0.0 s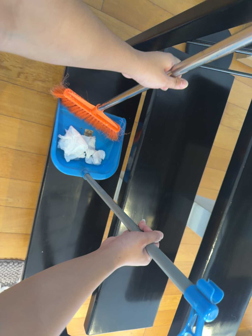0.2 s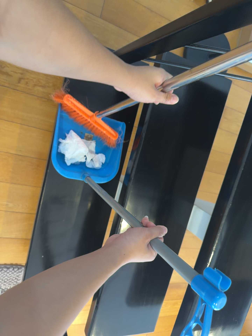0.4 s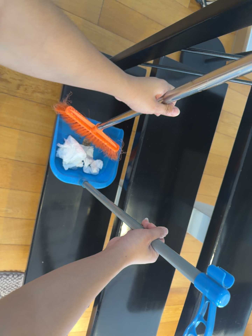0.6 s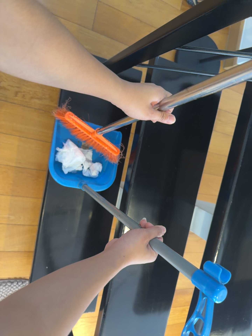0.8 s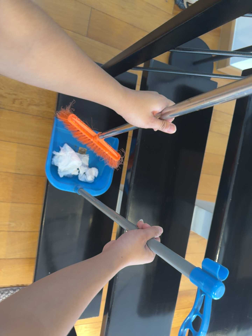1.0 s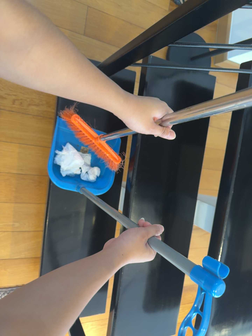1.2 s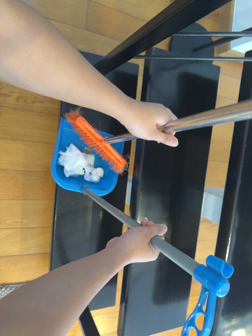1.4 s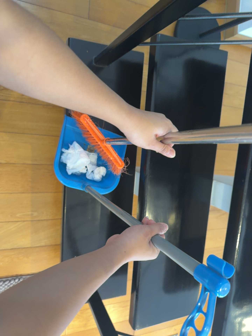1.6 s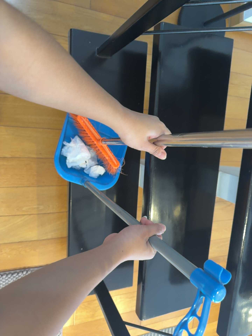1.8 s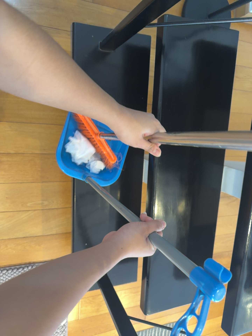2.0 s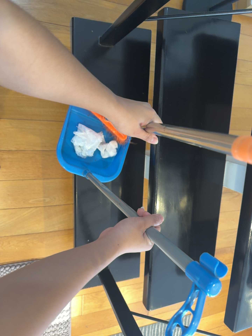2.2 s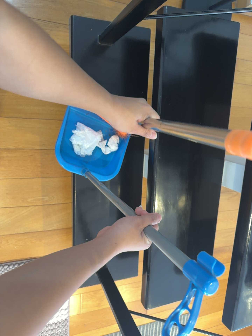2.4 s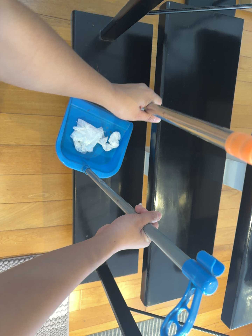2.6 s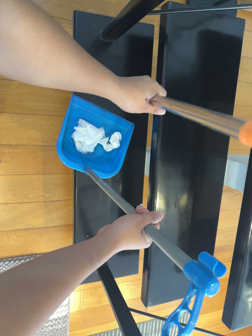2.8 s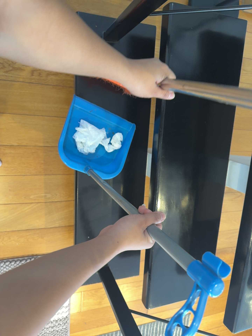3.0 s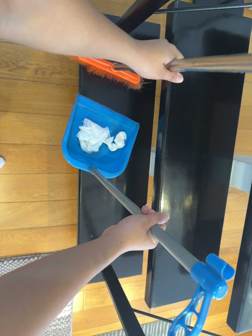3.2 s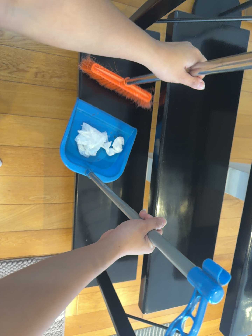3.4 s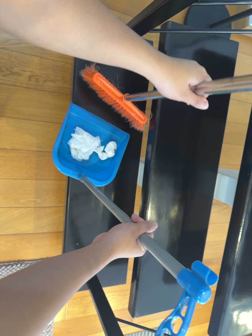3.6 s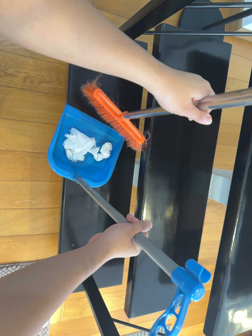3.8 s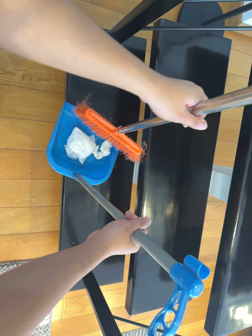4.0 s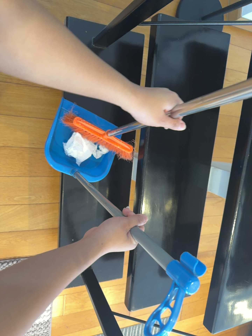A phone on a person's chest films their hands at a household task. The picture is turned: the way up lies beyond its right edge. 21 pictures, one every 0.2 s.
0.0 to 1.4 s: The camera travels toward the bottom of its view, about 7 cm, so close, fixed things drift upward. It rolls about its line of sight by about 10 degrees, and the scene rotates counterclockwise.
1.4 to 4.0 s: The camera shifts only a little, or ends up much as it began.
The film runs backward here.
